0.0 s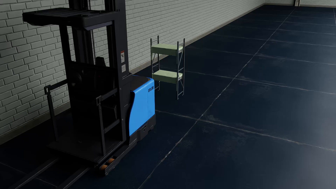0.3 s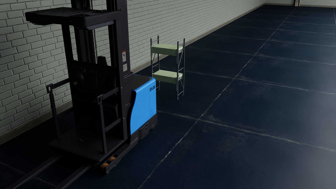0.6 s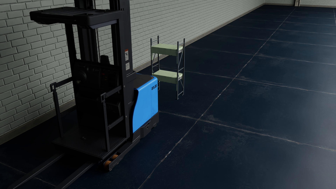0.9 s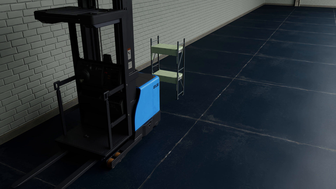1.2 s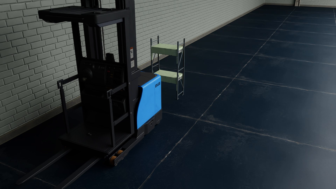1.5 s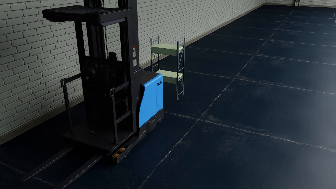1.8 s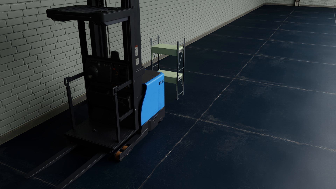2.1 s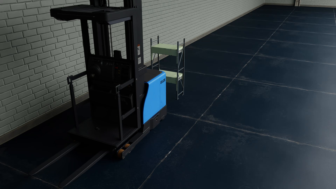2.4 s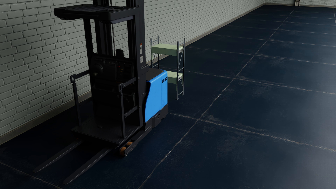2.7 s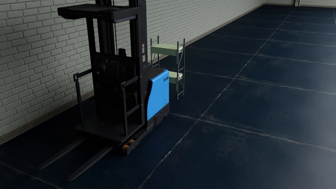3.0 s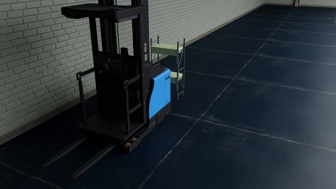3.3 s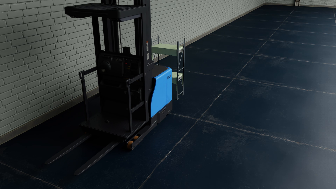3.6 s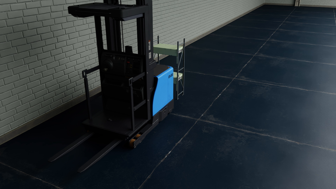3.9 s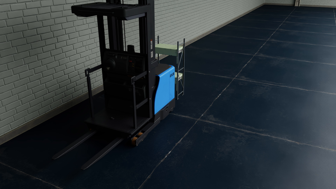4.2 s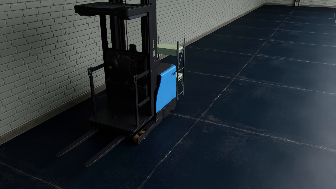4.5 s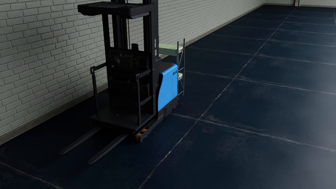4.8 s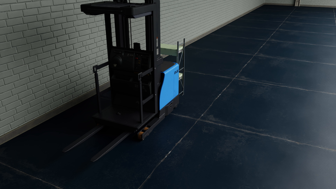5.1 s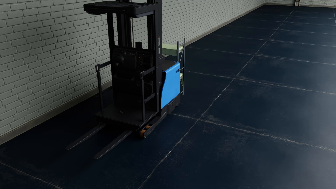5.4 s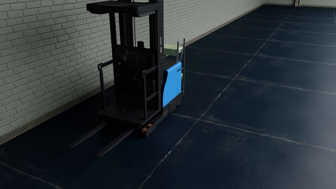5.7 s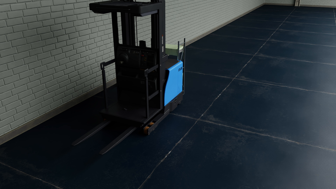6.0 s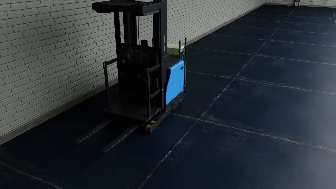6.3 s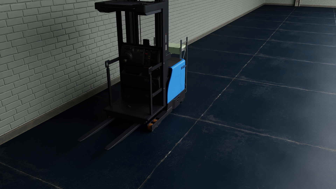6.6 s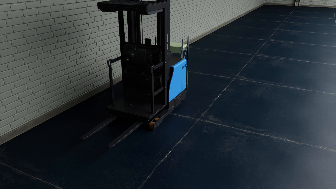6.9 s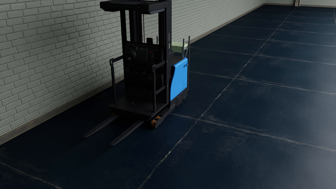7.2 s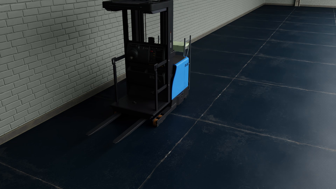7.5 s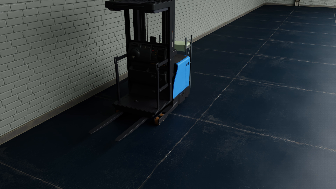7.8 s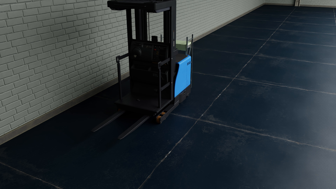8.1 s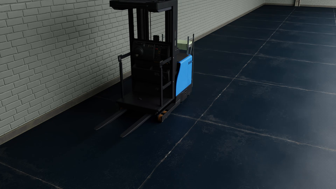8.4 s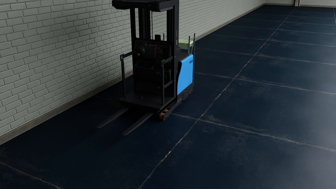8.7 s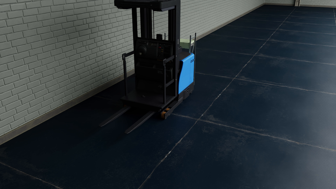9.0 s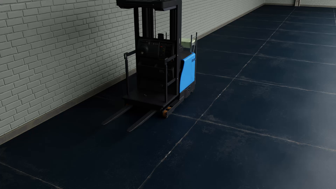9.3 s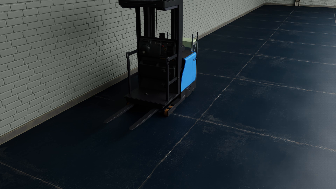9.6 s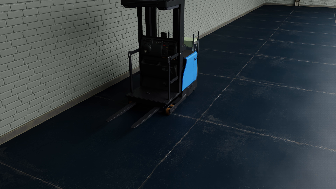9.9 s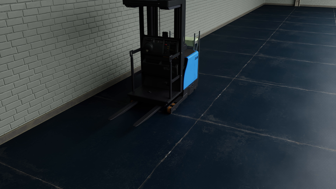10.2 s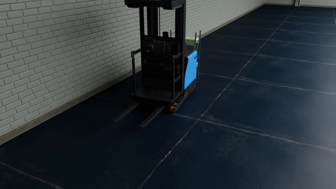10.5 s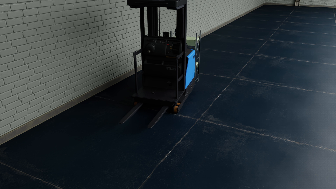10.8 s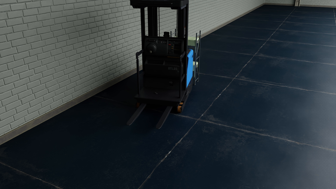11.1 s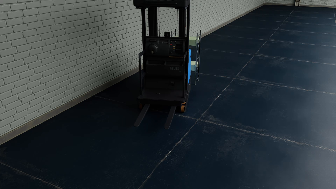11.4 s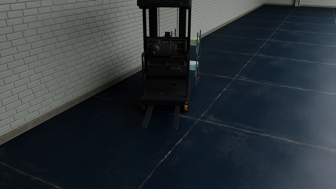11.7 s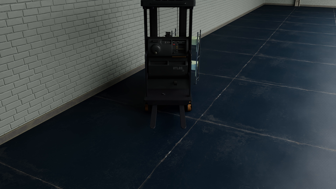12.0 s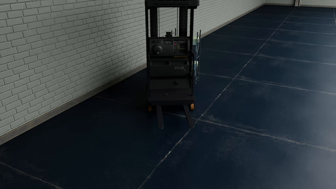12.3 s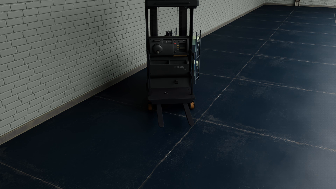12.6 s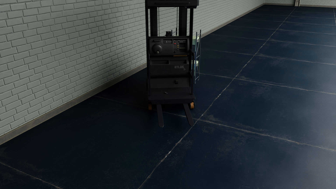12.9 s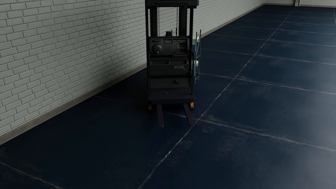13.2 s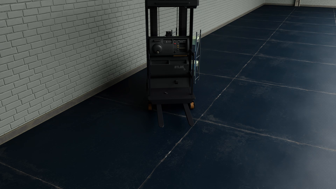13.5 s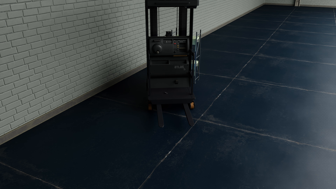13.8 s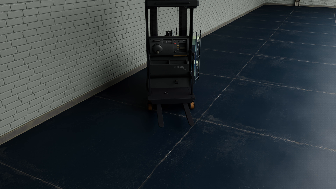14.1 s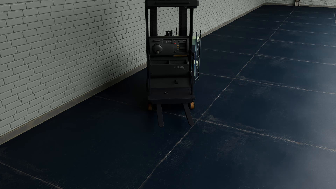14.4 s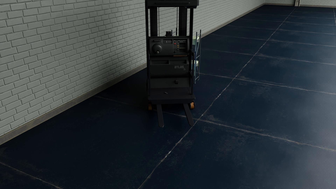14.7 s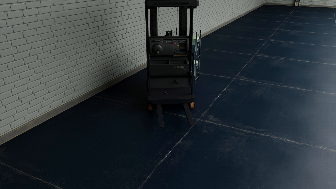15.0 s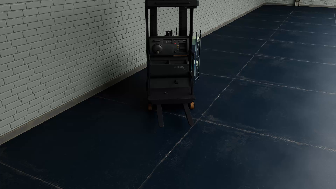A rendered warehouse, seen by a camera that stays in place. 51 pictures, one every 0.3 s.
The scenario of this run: A forklift runs into an object in its way.
